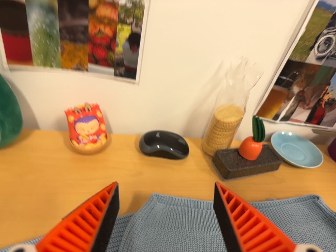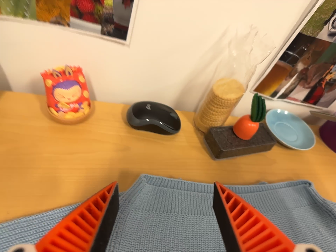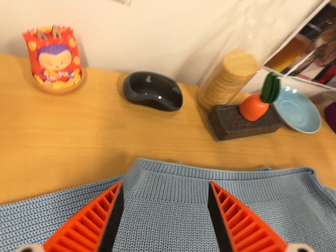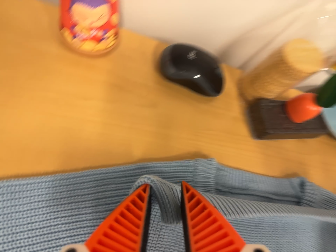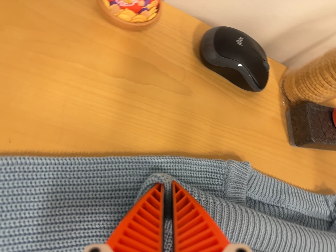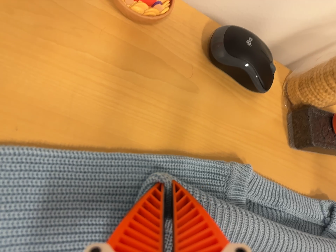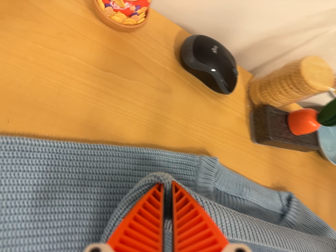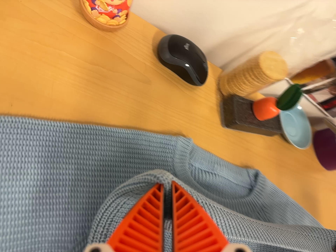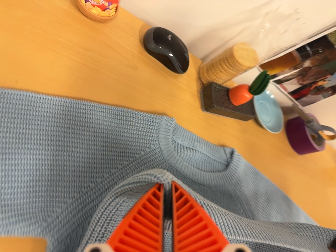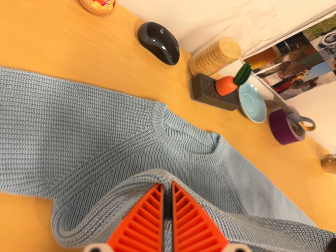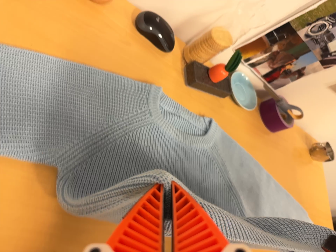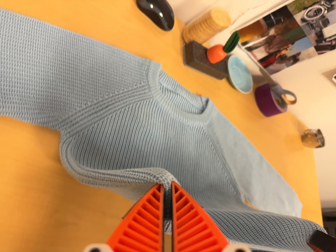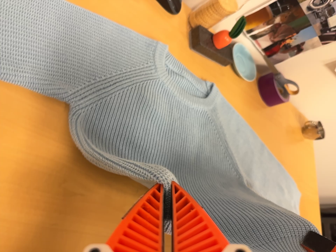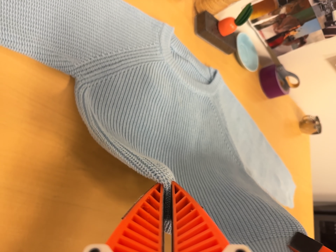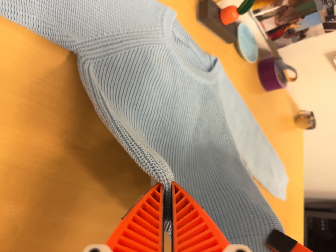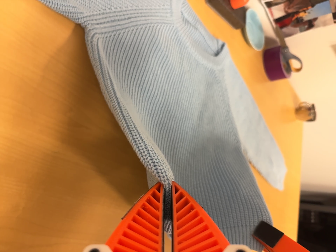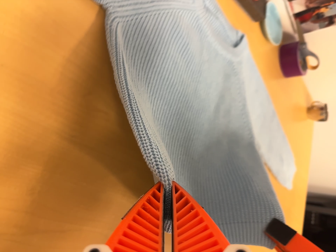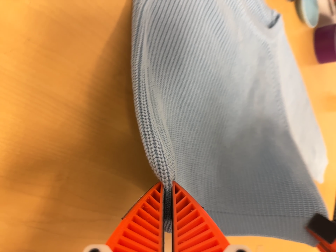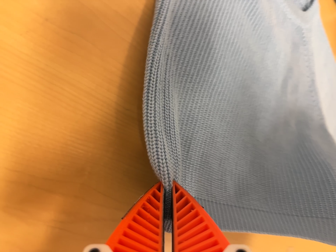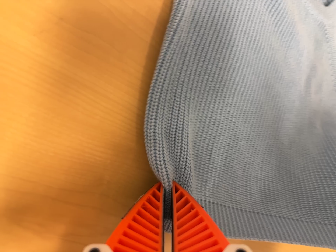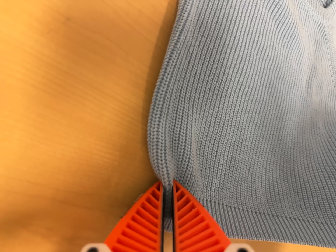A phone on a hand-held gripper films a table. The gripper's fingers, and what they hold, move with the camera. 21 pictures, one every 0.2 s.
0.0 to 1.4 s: The camera pans to its right by about 15 degrees. It travels to its left and forward, about 12 cm. Its aim tips toward the bottom of its view by about 25 degrees, and the scene shifts upward. It rolls about its line of sight by about 25 degrees, and the scene rotates clockwise.
1.4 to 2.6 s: The camera travels toward the bottom of its view and backward, about 22 cm, so close, fixed things drift upward.
2.6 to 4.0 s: The camera travels to its left, forward and toward the bottom of its view, about 14 cm, so close, fixed things drift to the right.
The film runs backward here.
